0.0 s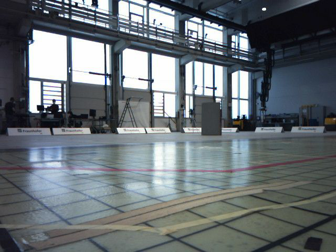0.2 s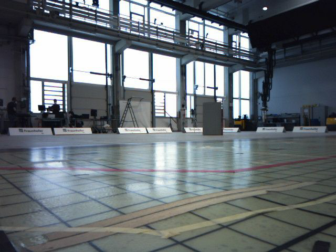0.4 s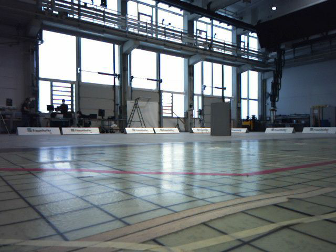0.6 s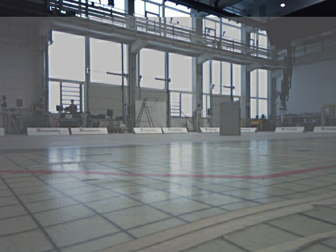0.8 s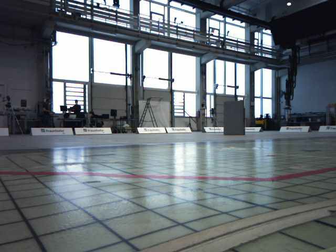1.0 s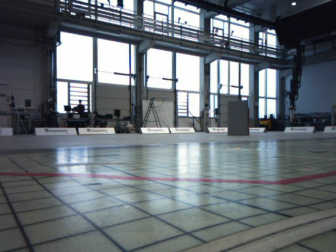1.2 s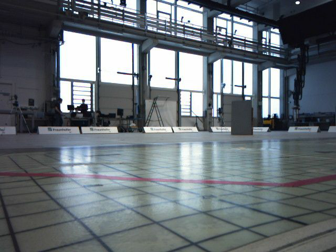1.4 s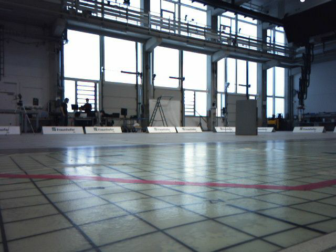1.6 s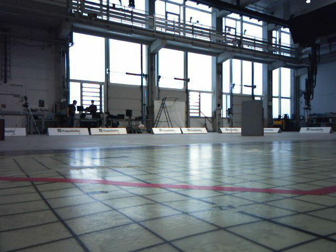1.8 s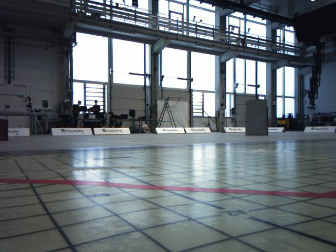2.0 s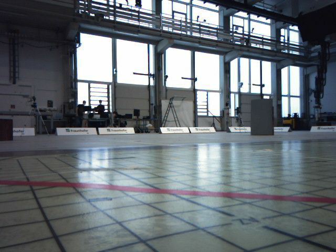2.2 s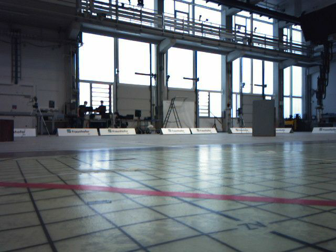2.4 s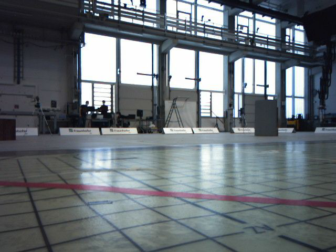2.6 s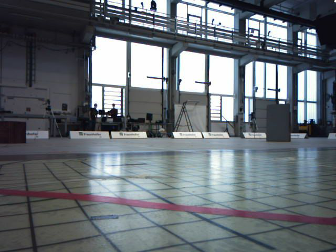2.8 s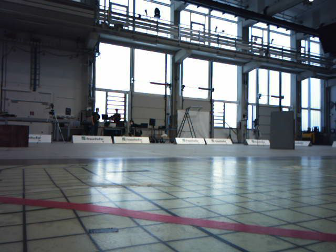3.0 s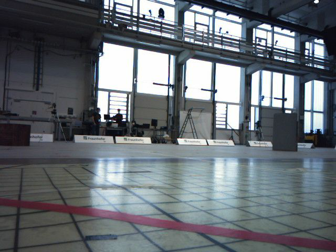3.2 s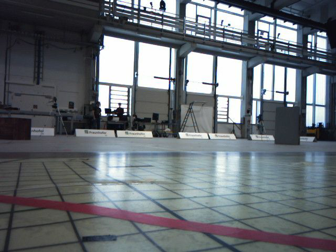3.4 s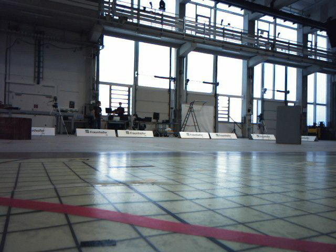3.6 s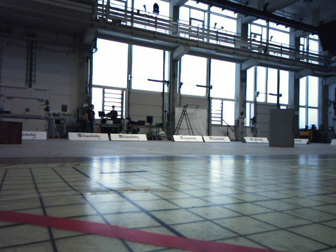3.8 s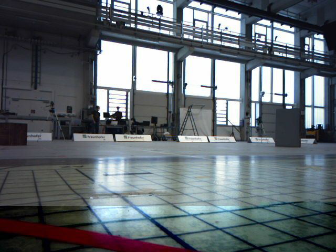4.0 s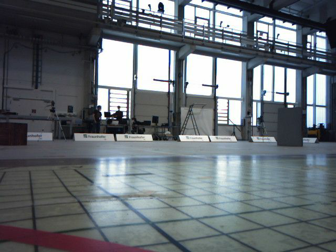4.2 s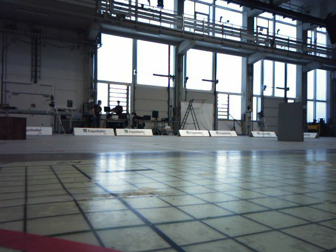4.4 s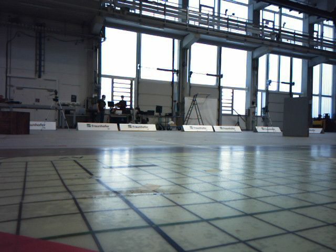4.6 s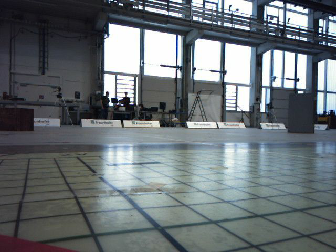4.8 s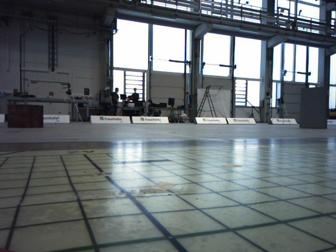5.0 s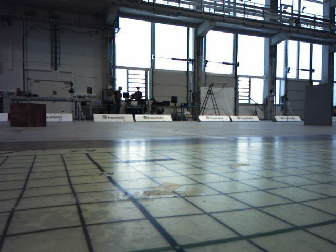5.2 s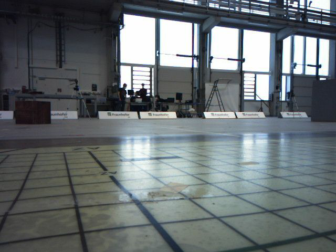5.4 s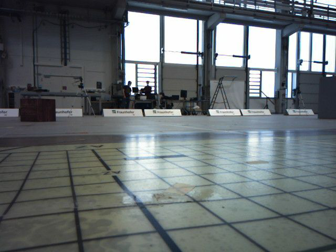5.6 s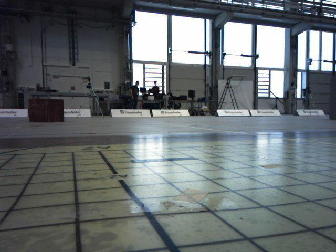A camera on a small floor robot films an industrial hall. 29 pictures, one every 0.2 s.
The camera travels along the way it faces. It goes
forward.
0.0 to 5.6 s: The scene slides to the right, as the camera pans about 20 degrees to its left. It travels forward, about 1.2 m, so what stands in front looms larger.
The film runs forward here.
